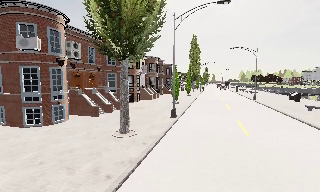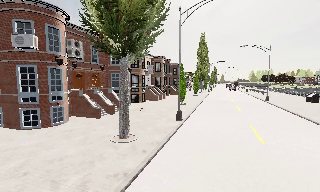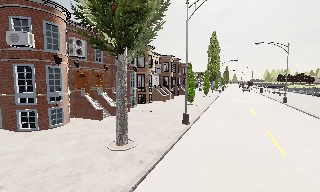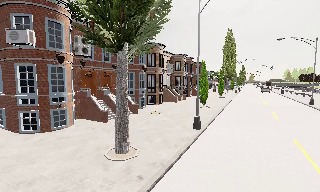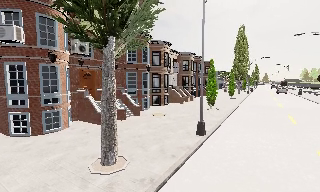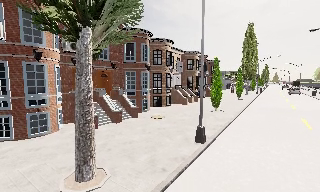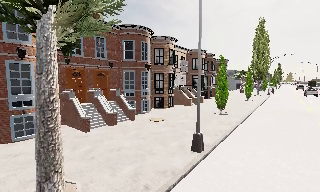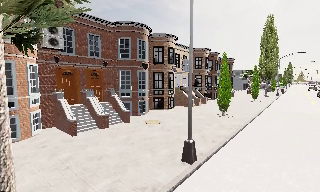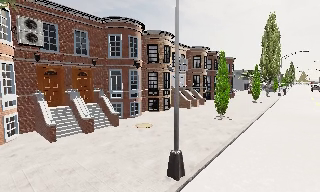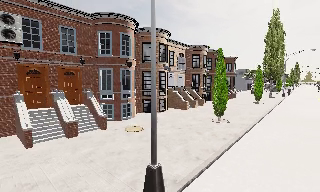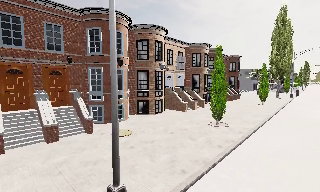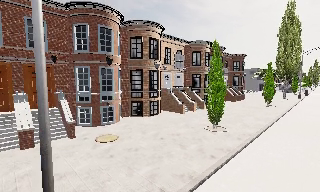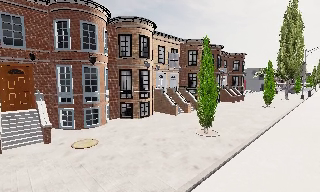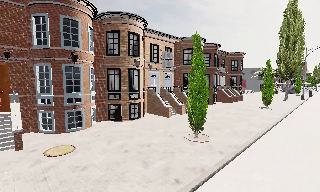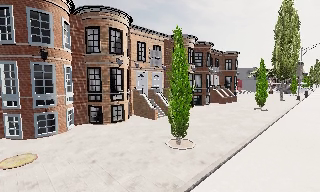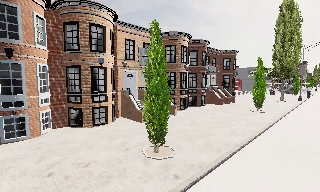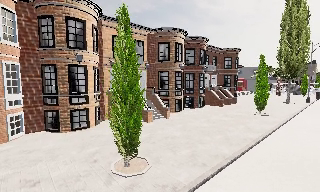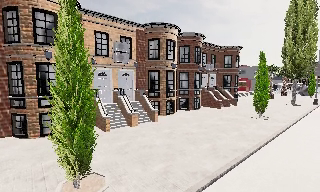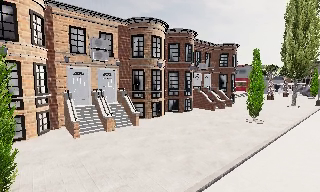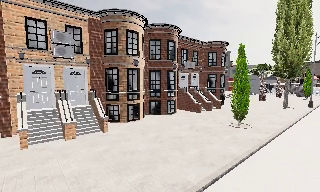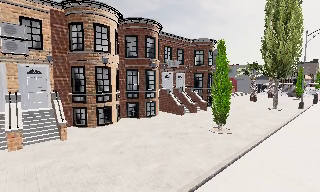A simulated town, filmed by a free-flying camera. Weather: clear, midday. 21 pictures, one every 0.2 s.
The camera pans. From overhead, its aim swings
counterclockwise.
0.0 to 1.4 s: The camera pans to its left, which is counterclockwise from overhead, by about 25 degrees. It travels forward and to its right, about 7 m, so what stands in front looms larger.
1.4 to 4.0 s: The camera travels to its right and forward, about 17 m, so close, fixed things drift to the left.
The film runs backward here.
